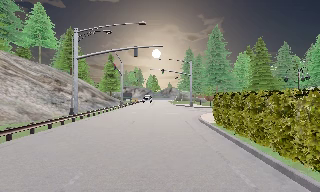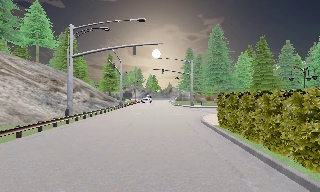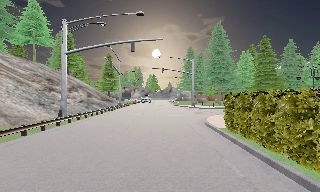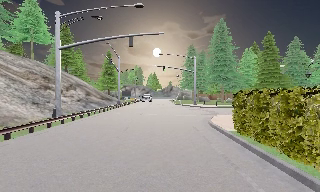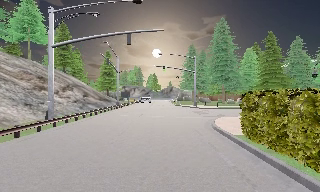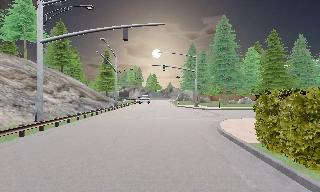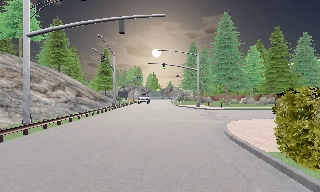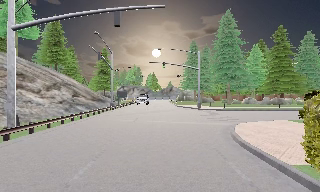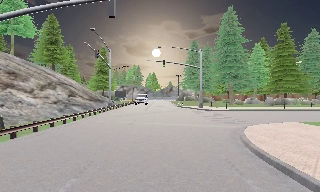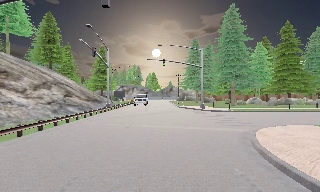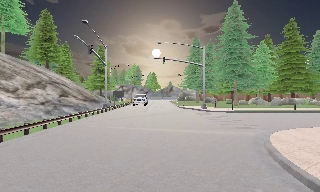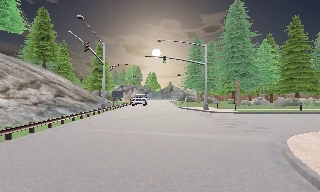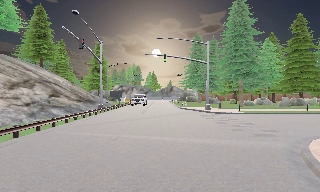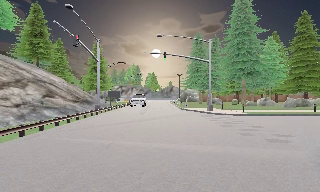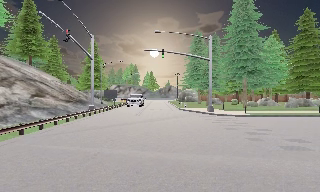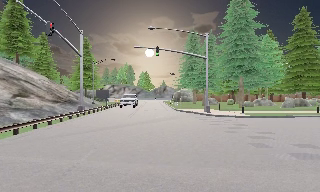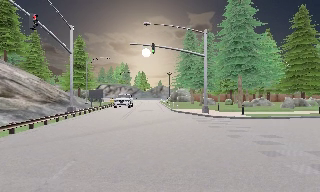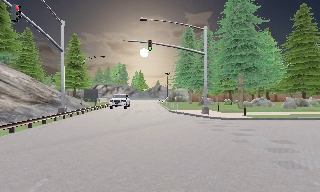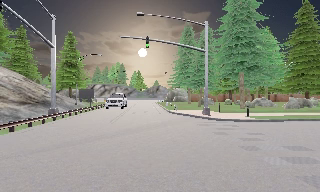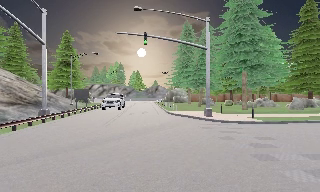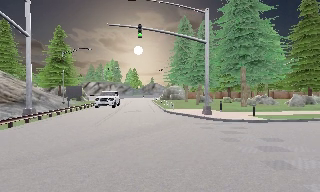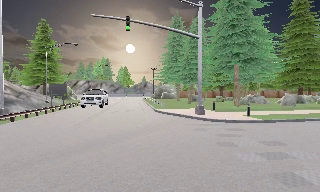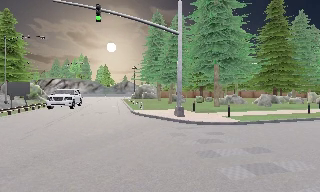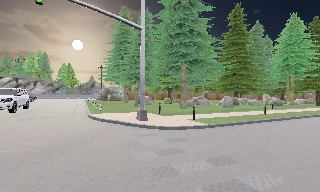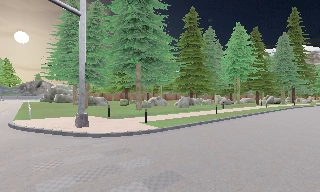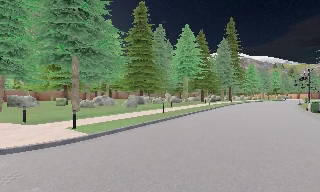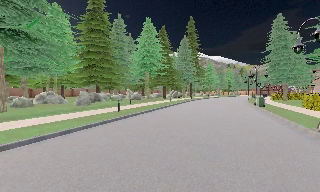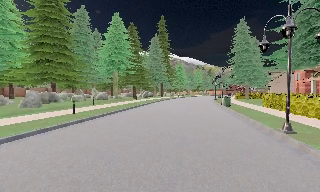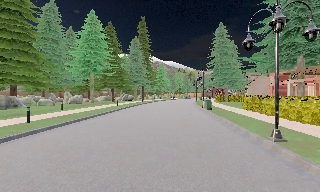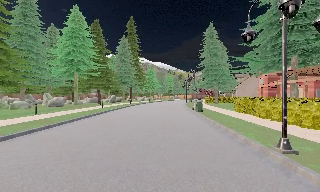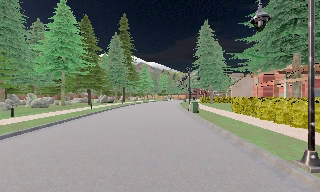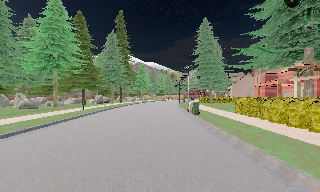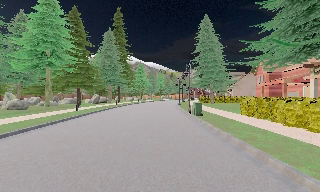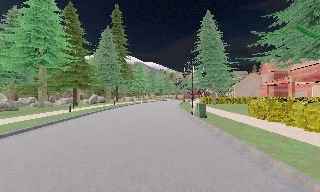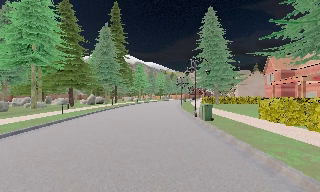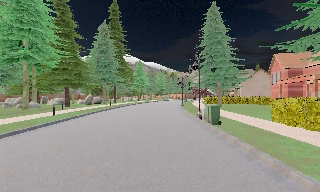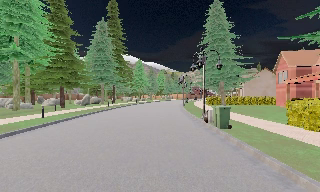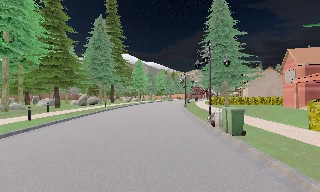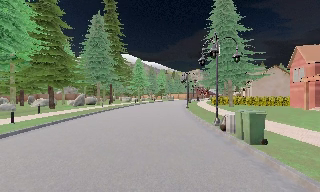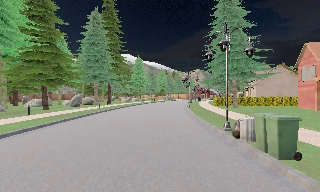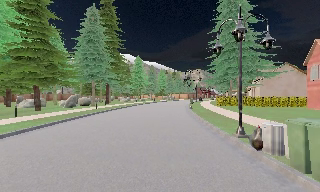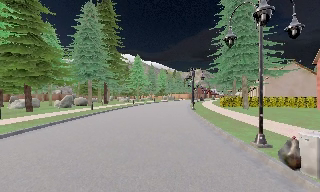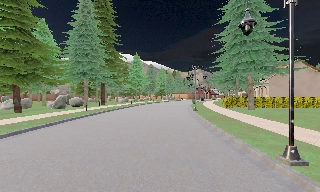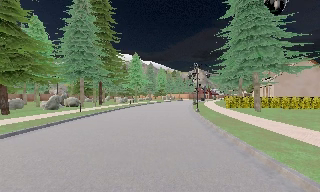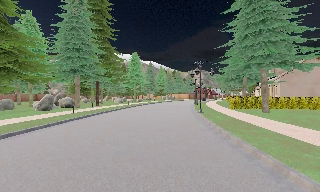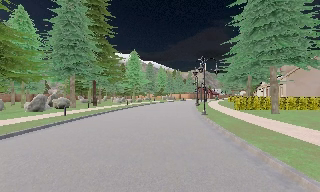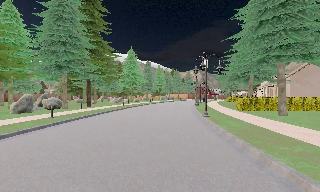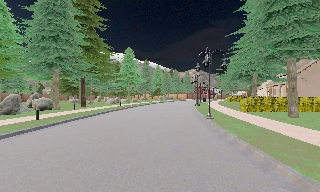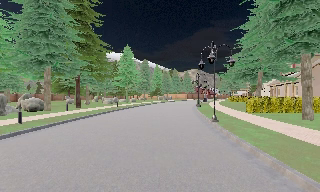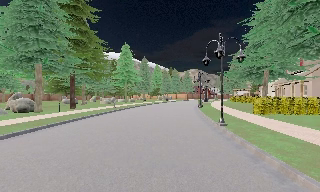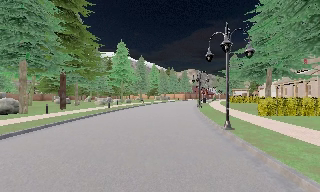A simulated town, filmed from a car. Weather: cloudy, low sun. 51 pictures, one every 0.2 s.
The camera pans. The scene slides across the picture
to the left.
The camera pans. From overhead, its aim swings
clockwise.
0.0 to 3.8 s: The camera travels forward, about 16 m, so what stands in front looms larger.
3.8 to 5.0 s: The camera pans to its right, which is clockwise from overhead, by about 50 degrees. It travels forward and to its right, about 7 m. It gains speed.
5.0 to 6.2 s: The camera pans to its right, which is clockwise from overhead, by about 35 degrees. It travels forward, about 7 m.
6.2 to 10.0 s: The camera travels forward, about 25 m, so what stands in front looms larger.
The film runs forward here.
